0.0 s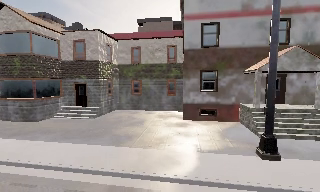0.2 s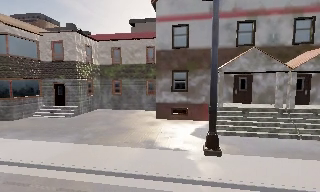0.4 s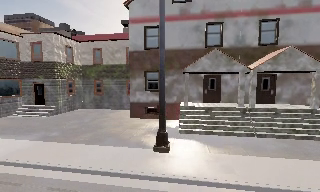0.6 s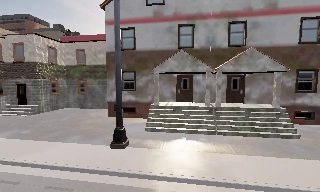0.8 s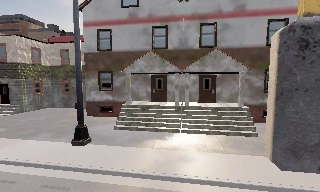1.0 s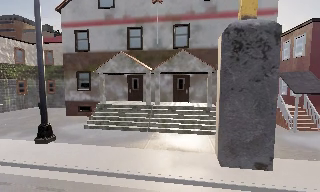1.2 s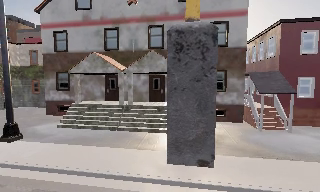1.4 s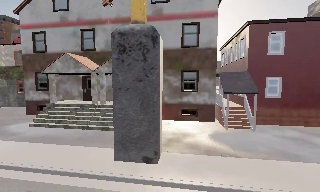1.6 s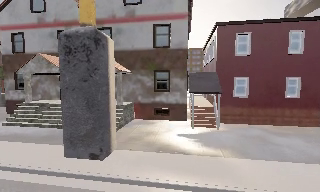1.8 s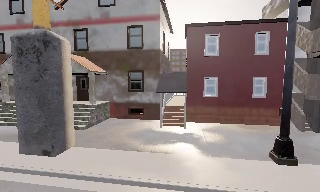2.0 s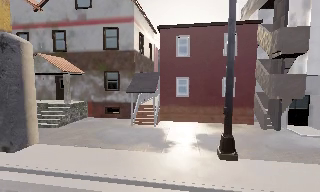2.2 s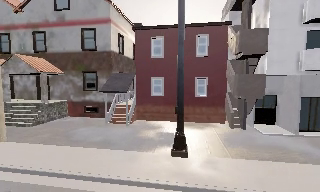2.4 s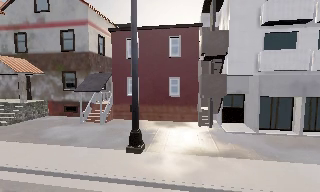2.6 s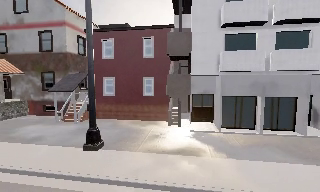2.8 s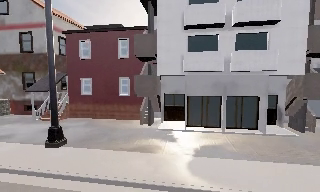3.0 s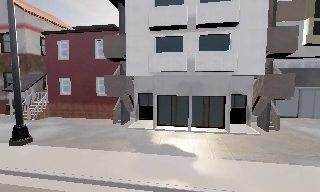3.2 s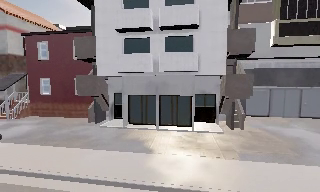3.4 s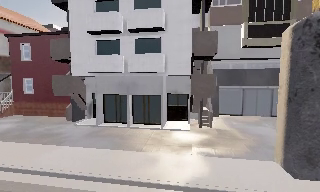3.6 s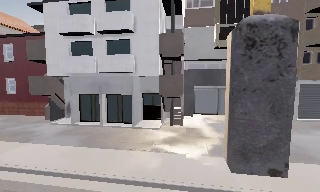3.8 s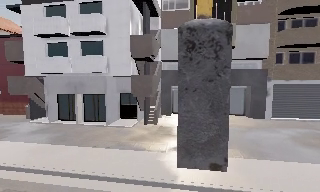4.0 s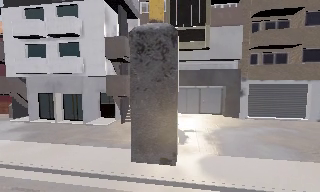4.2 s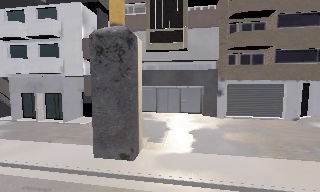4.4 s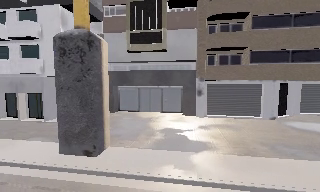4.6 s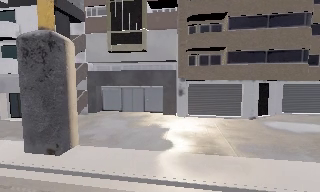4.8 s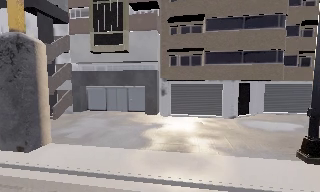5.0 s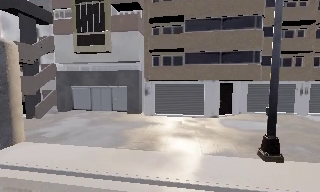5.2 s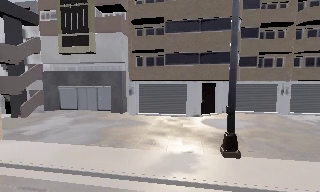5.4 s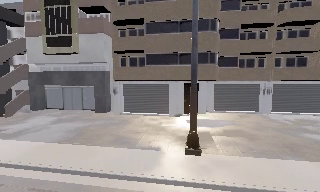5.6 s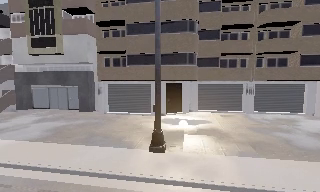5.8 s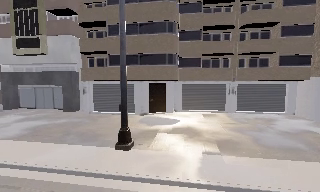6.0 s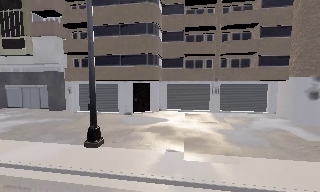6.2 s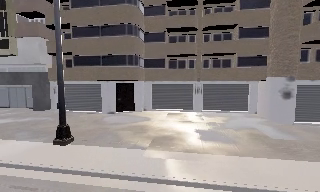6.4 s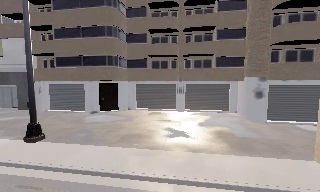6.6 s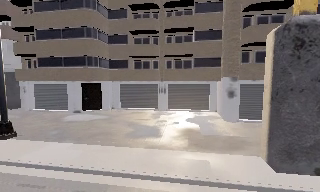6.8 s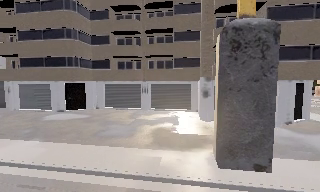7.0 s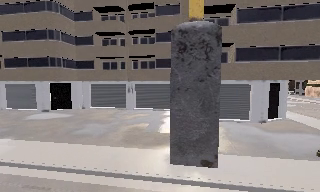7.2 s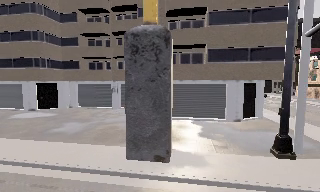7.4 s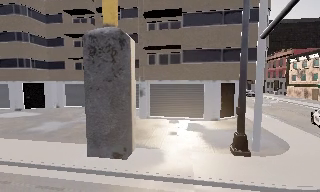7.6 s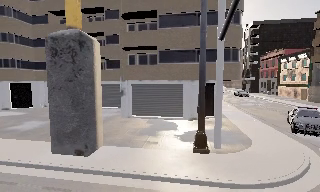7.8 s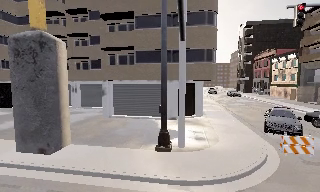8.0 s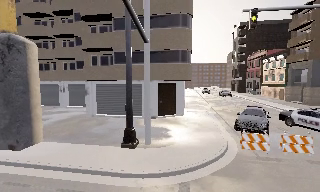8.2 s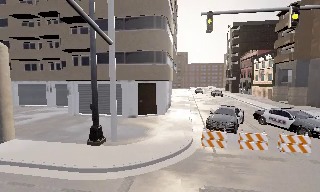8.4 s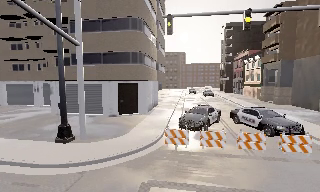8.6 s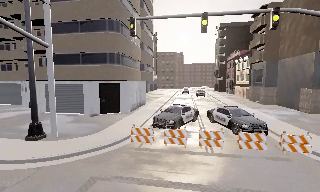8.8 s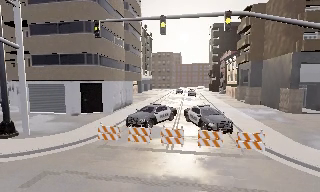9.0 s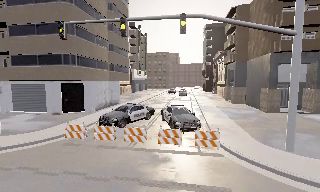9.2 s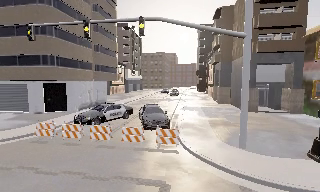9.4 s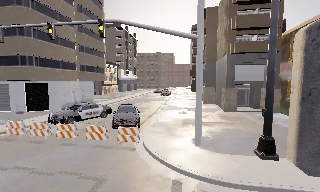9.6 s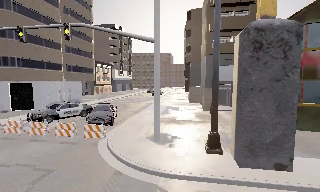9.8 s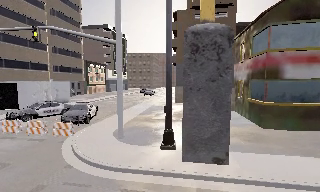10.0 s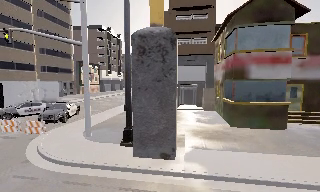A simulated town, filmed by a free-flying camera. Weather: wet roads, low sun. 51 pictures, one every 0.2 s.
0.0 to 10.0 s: The camera travels to its right, about 95 m, so close, fixed things drift to the left.
The film runs backward here.
